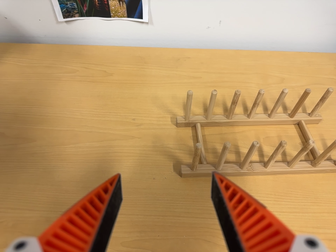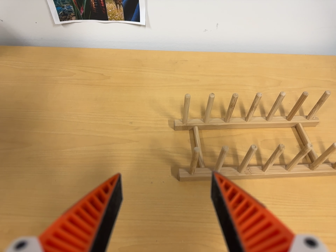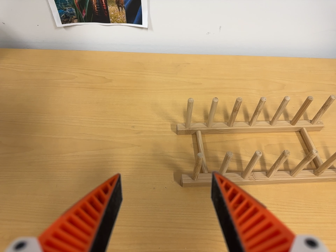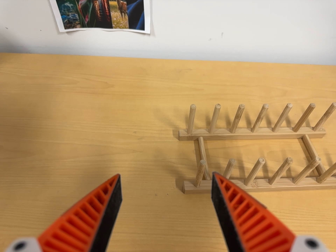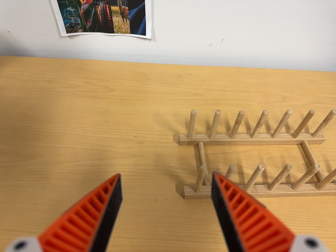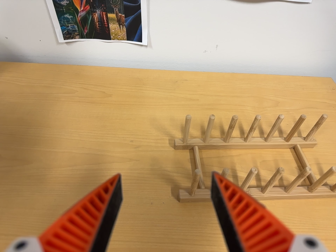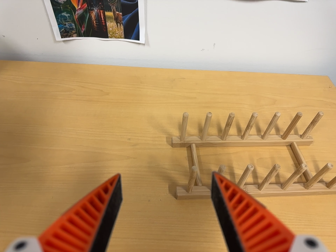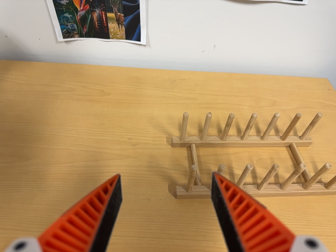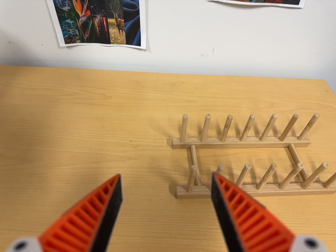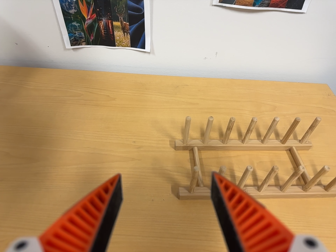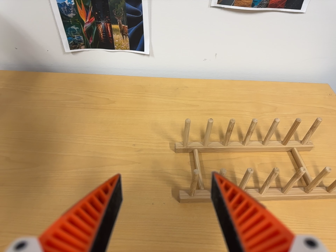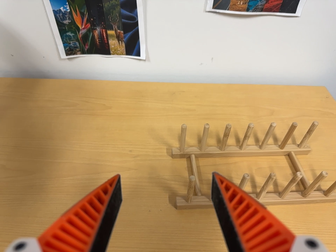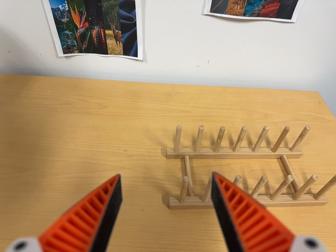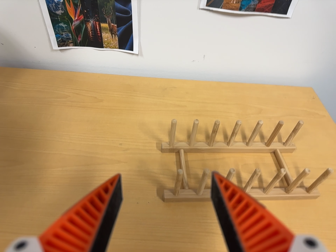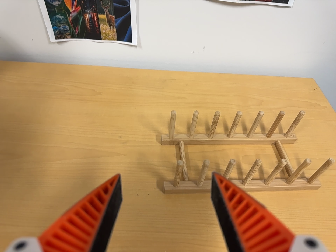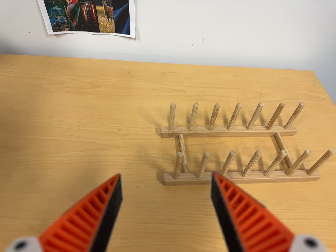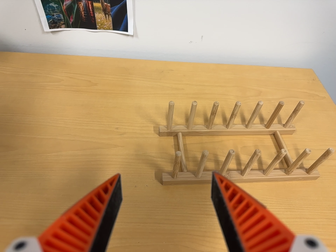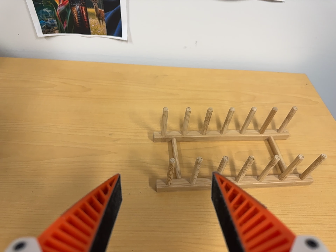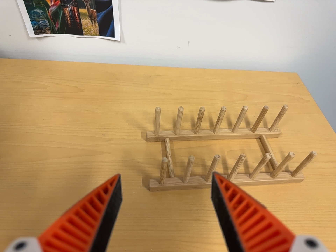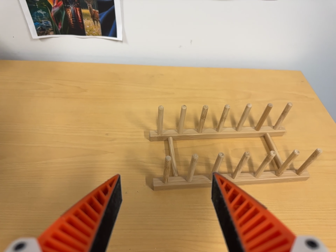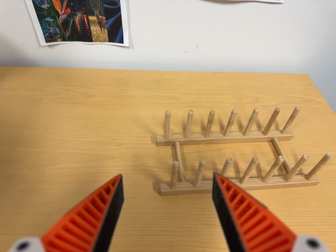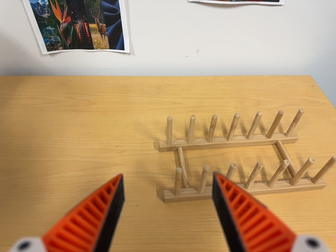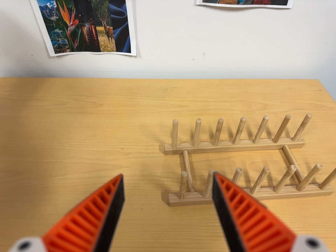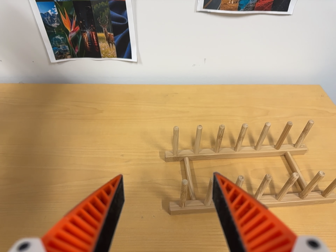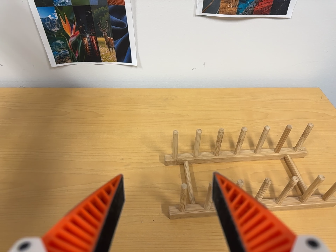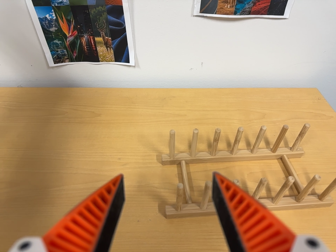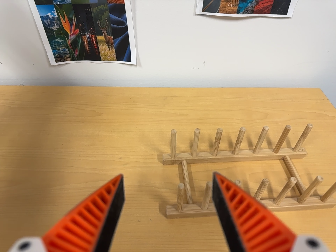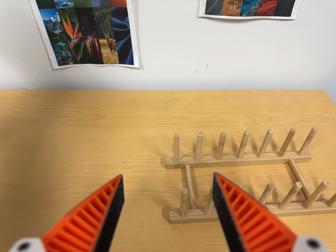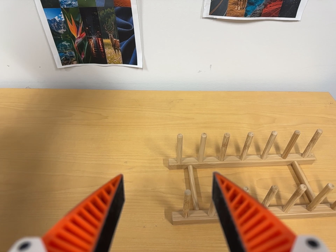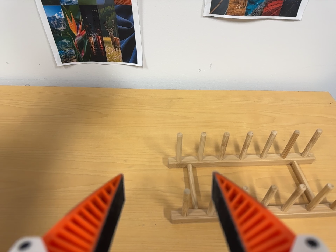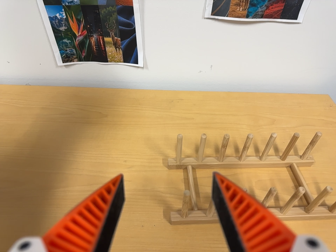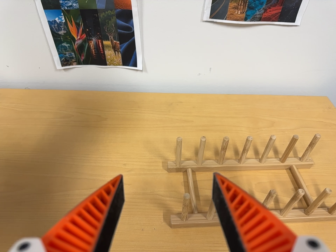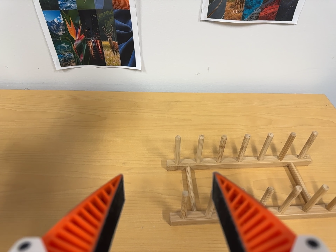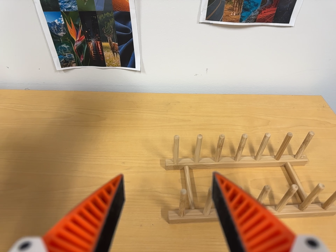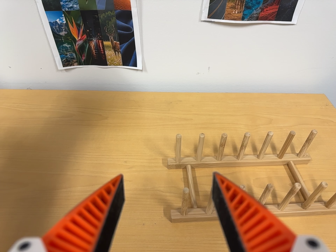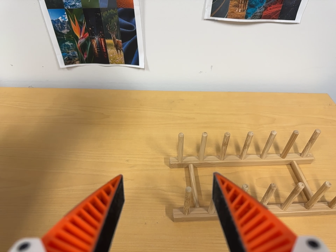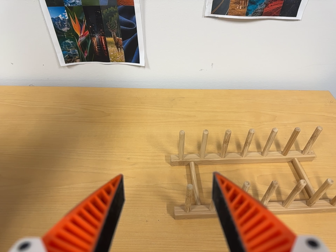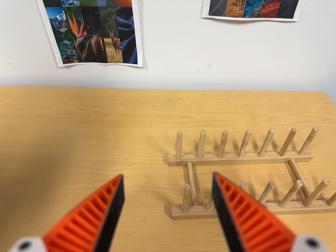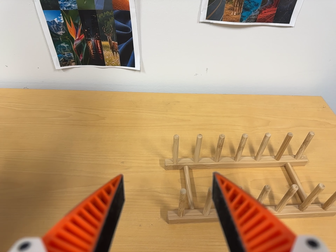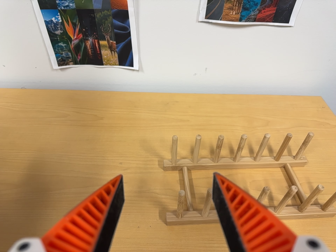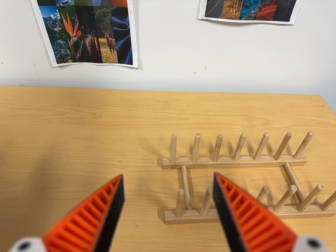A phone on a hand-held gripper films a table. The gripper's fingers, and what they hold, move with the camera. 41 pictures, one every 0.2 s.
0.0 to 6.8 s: The camera's aim tips toward the top of its view by about 10 degrees, and the scene shifts downward.
6.8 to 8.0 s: The camera keeps its place and its aim.
The film runs backward here.
